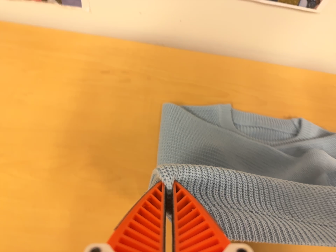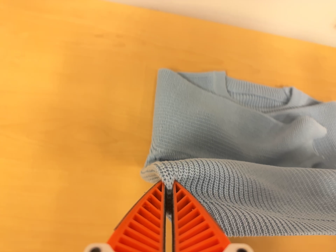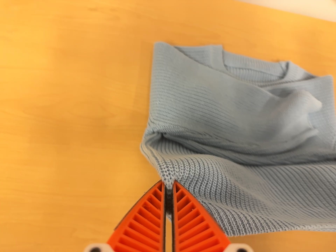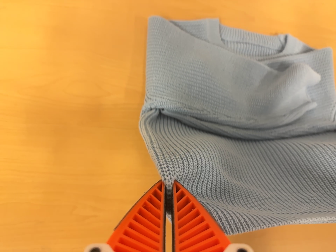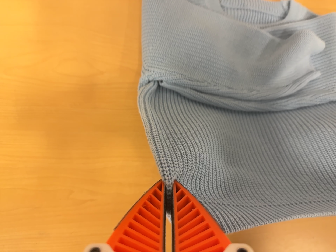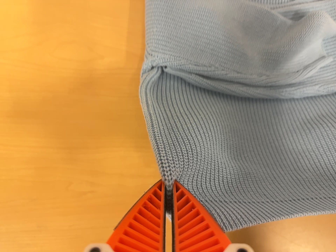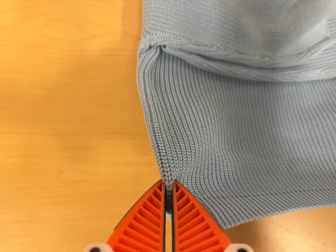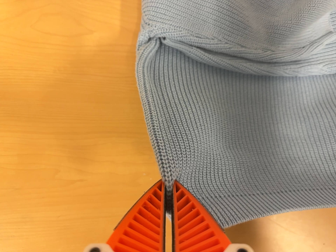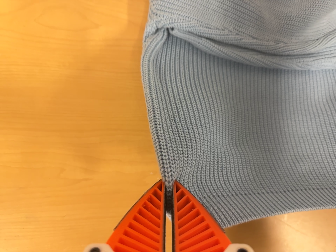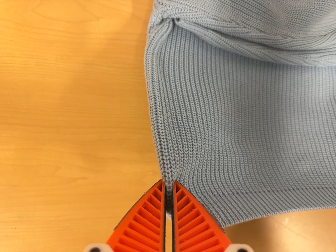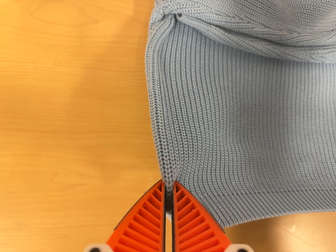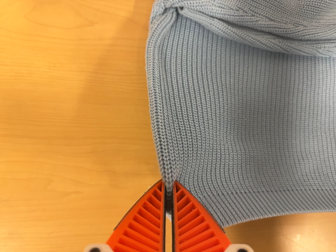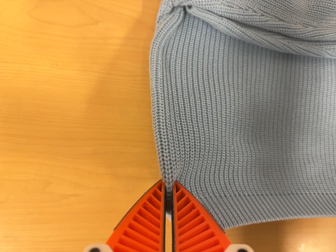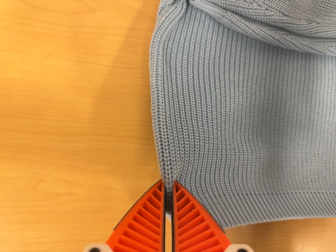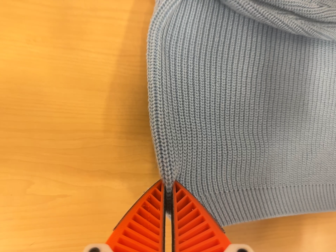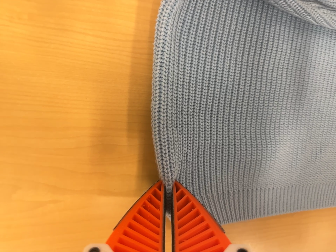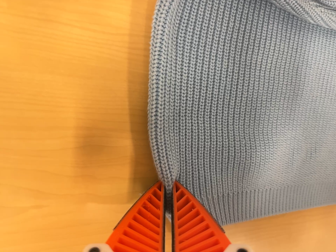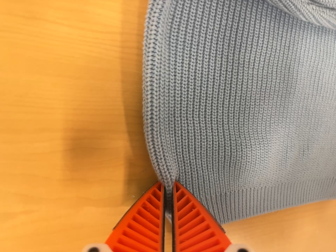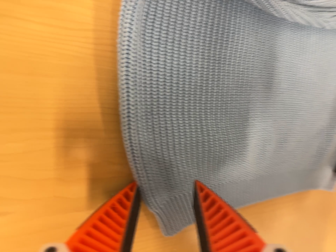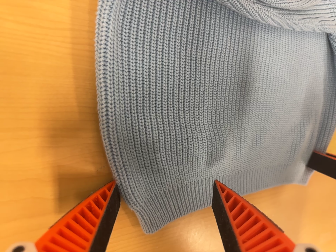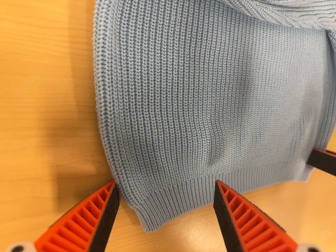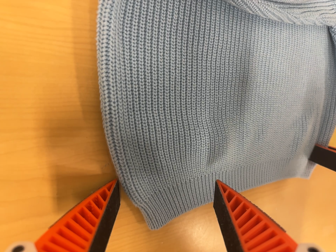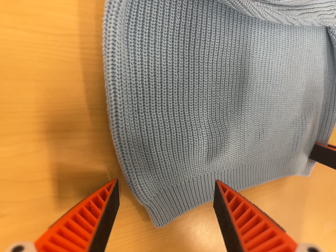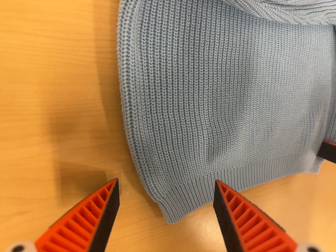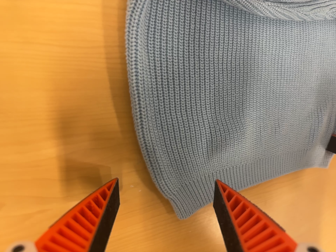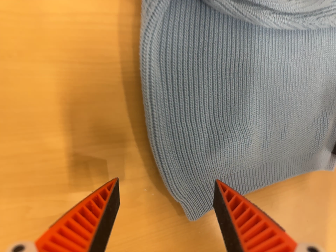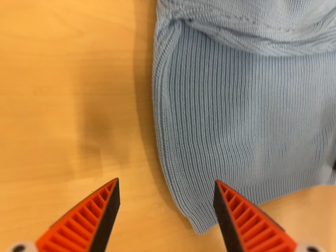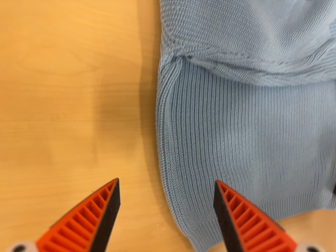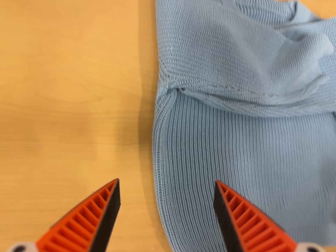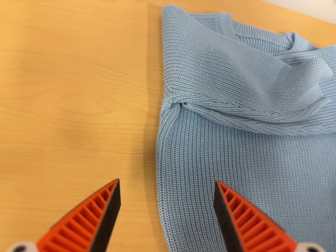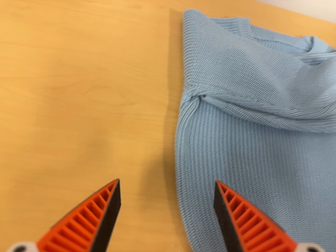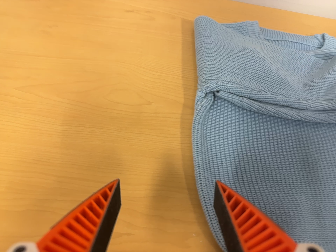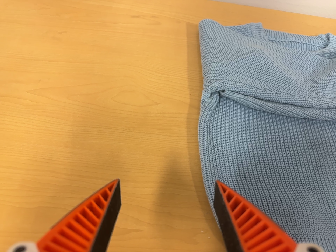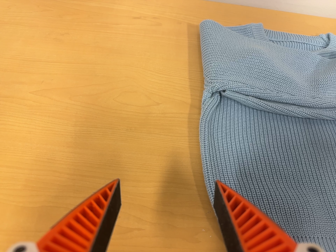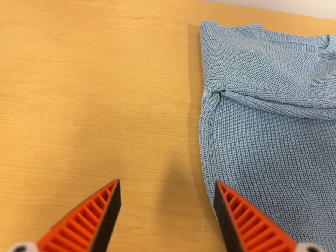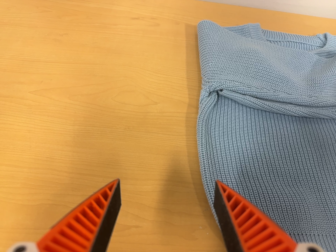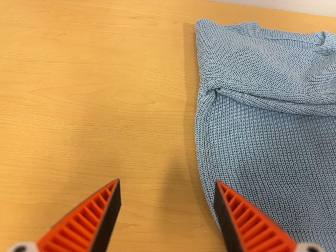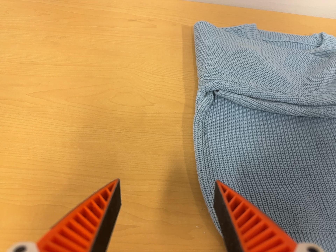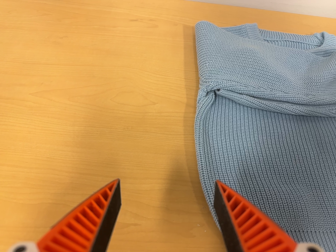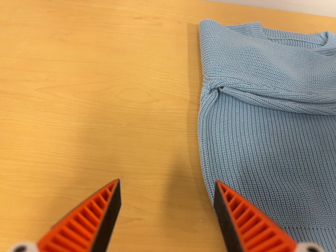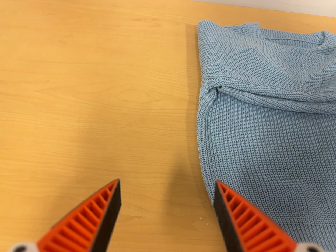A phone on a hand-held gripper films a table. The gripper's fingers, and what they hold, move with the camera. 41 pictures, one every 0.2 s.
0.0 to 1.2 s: The camera travels forward, about 6 cm, so what stands in front looms larger. Its aim tips toward the bottom of its view by about 25 degrees, and the scene shifts upward.
1.2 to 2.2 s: The camera travels forward, about 4 cm, so what stands in front looms larger.
2.2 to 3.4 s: The camera pans to its right by about 15 degrees. It travels forward and to its left, about 10 cm, so what stands in front looms larger. Its aim tips toward the bottom of its view by about 10 degrees, and the scene shifts upward.
3.4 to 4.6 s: The camera shifts only a little, or ends up much as it began.
4.6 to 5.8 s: The camera swings to its left by about 15 degrees, and the scene slides to the right. It travels backward and to its right, about 14 cm, so what stands in front gets smaller. Its aim tips toward the top of its view by about 30 degrees, and the scene shifts downward.
5.8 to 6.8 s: The camera swings to its left by about 10 degrees, and the scene slides to the right. It travels toward the bottom of its view, about 9 cm. Its aim tips toward the top of its view by about 10 degrees.
6.8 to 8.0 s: The camera shifts only a little, or ends up much as it began.
The film runs backward here.
